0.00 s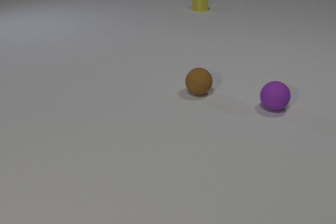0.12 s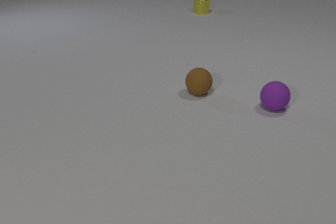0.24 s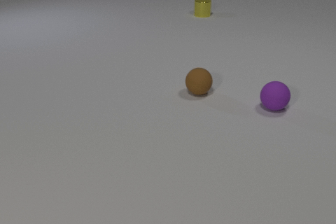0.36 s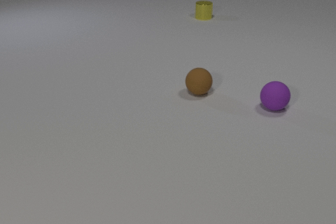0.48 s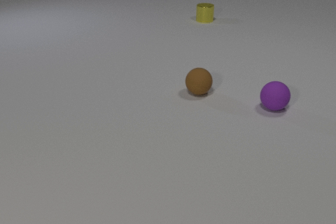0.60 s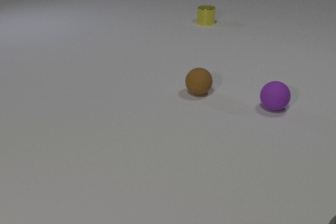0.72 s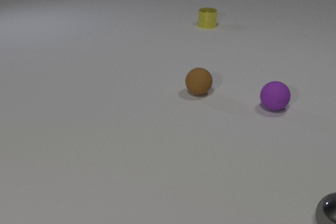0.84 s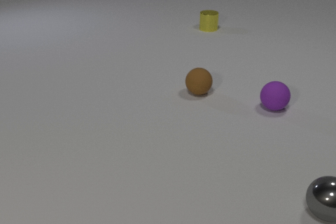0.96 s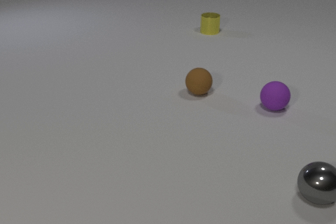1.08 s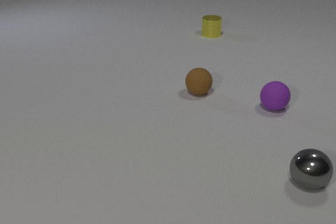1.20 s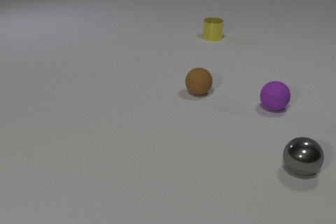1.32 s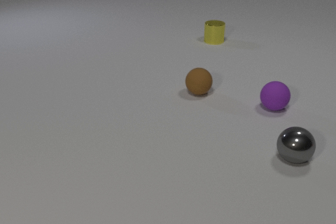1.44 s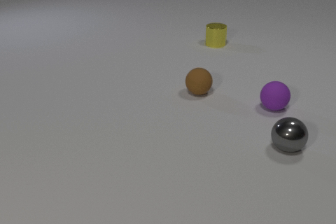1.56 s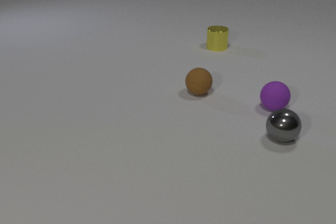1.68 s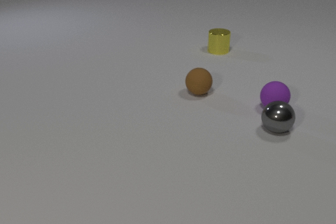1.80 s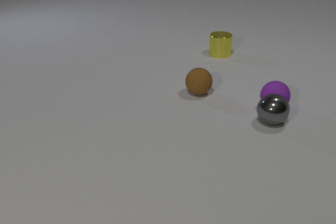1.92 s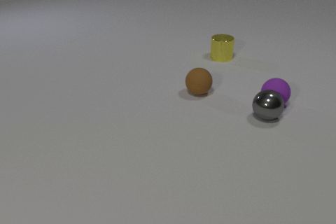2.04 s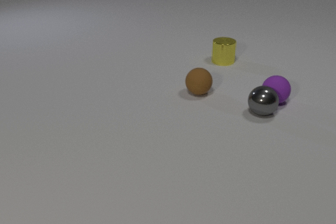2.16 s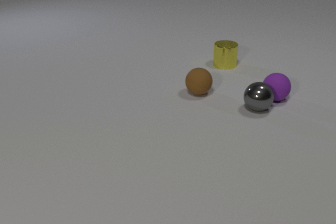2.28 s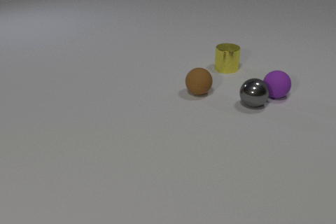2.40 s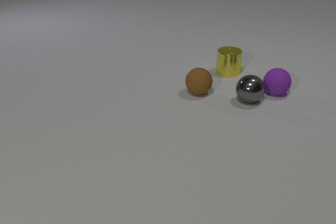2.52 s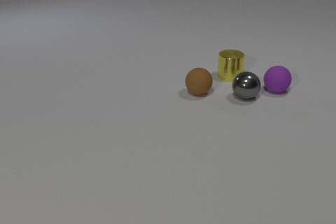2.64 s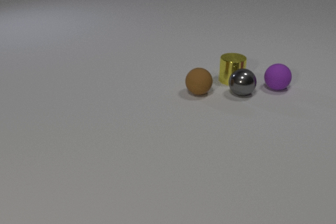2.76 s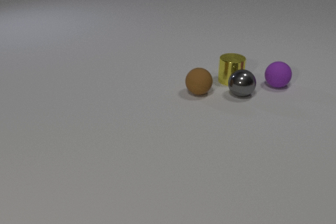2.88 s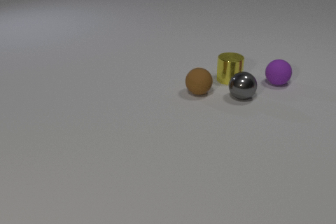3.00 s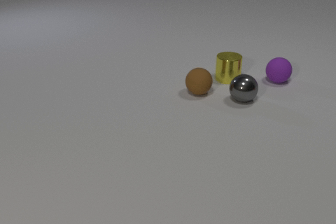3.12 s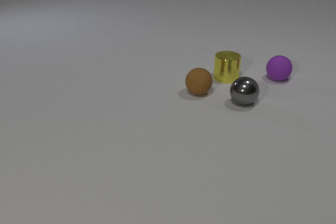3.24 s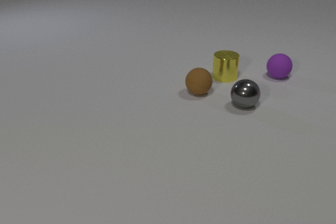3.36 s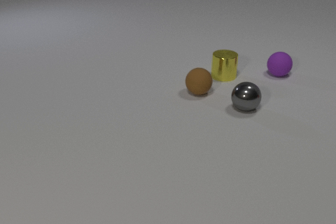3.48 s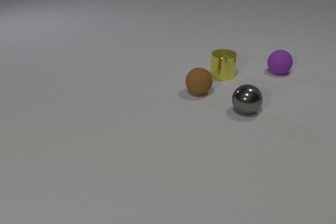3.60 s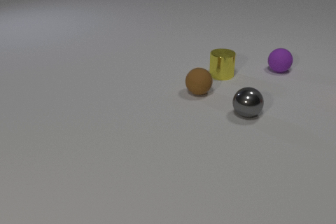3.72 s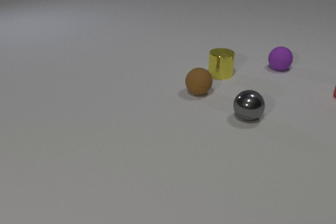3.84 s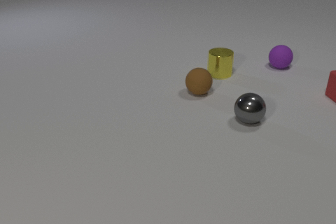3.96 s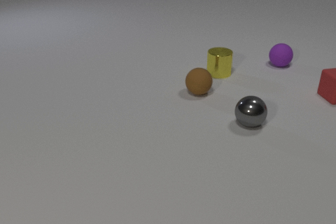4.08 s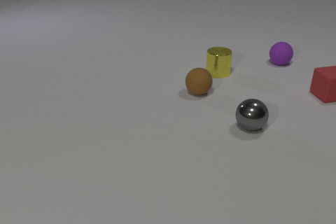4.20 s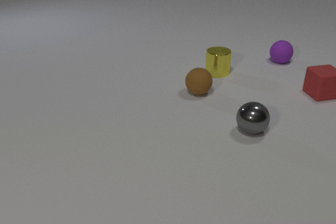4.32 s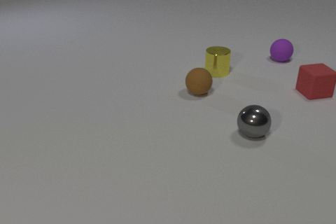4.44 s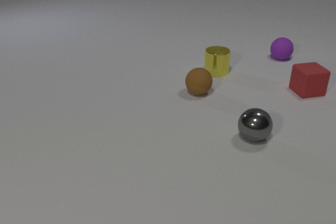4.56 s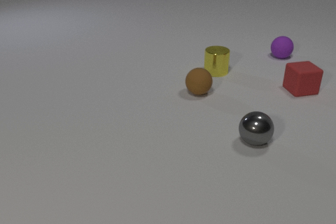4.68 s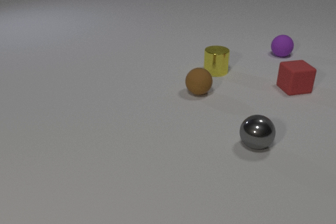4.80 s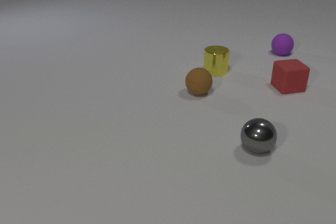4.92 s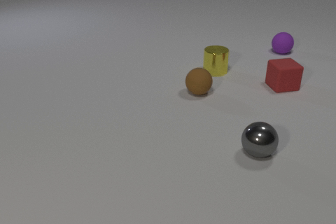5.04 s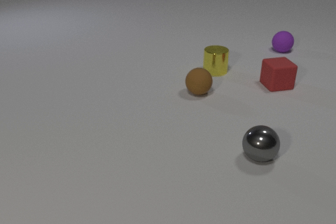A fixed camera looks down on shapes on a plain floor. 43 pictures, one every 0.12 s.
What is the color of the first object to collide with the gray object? purple.
What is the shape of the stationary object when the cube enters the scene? sphere.
What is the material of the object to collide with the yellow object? metal.
0.00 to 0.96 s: The gray metal sphere comes in at the right edge, rolls away from the camera and to the left. The yellow metal cylinder slides toward the camera.
0.96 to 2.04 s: The gray metal sphere rolls away from the camera and to the left. The purple rubber sphere rolls away from the camera. The yellow metal cylinder slides toward the camera. The gray metal sphere and the purple rubber sphere collide.
2.04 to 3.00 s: The gray metal sphere rolls away from the camera and to the left. The purple rubber sphere rolls away from the camera. The yellow metal cylinder slides toward the camera. The gray metal sphere and the yellow metal cylinder collide.
3.00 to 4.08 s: The gray metal sphere rolls toward the camera. The purple rubber sphere rolls away from the camera. The yellow metal cylinder slides away from the camera and to the left. The red rubber cube comes in at the right edge, slides to the left.
4.08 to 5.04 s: The gray metal sphere rolls toward the camera. The purple rubber sphere rolls away from the camera. The red rubber cube slides to the left.
